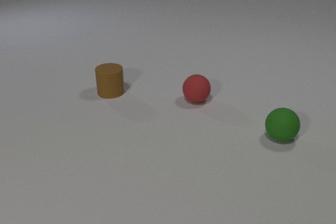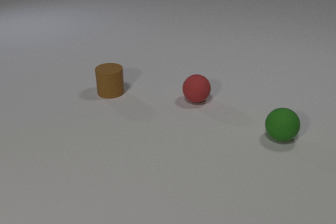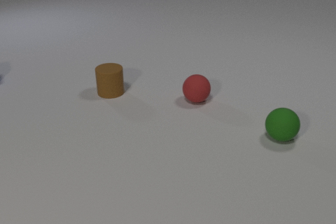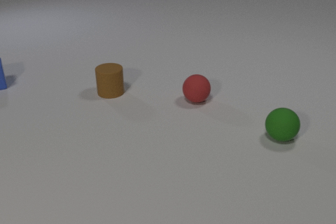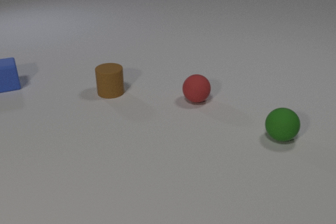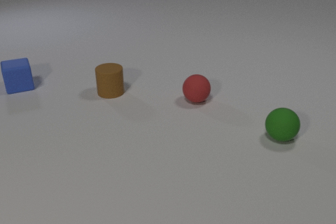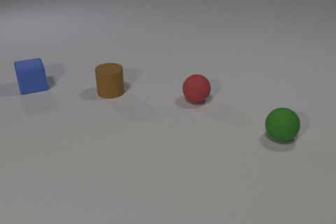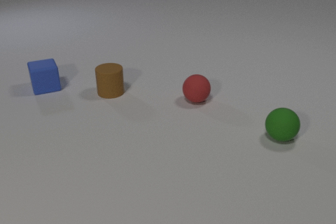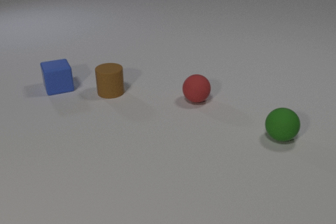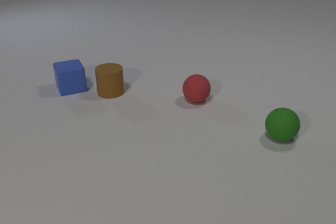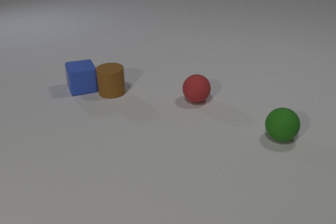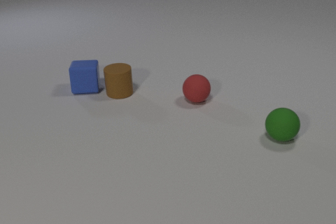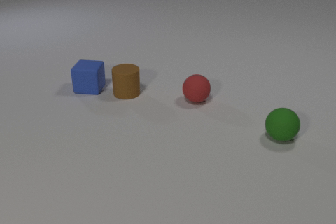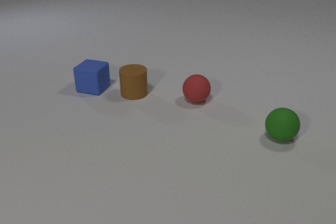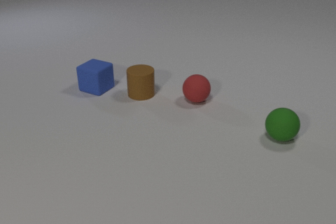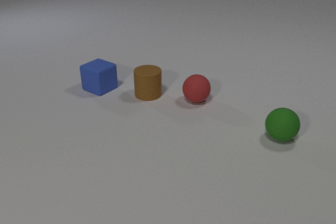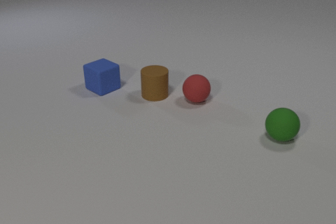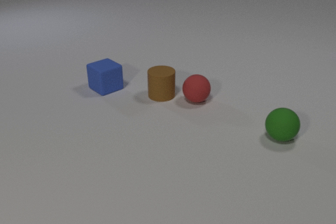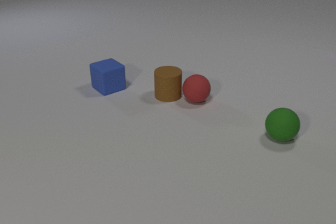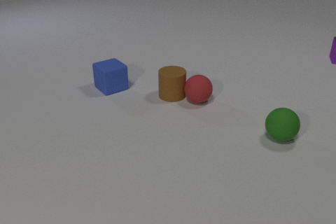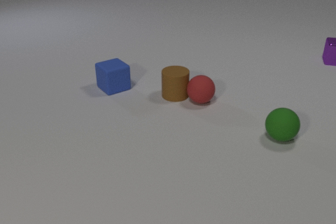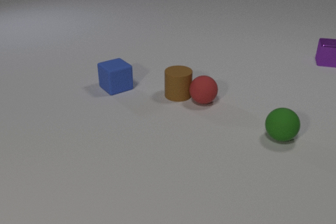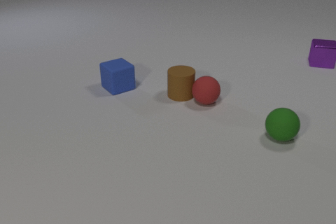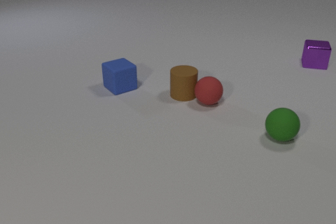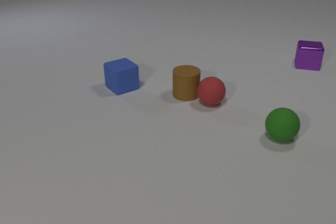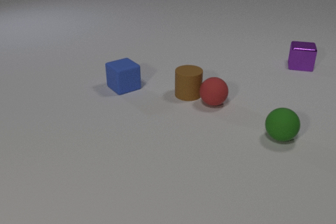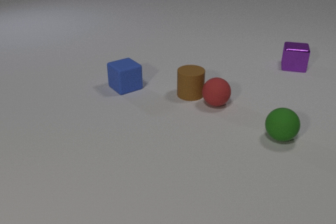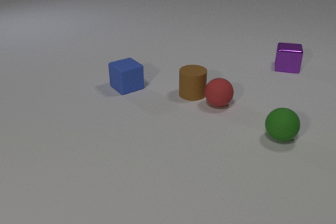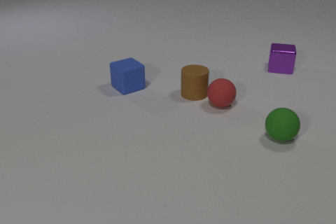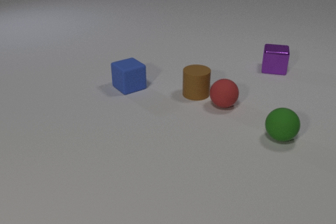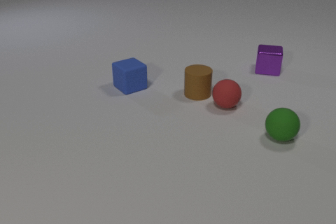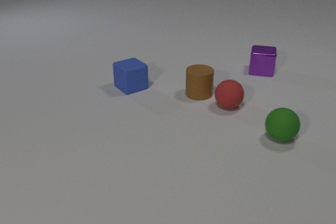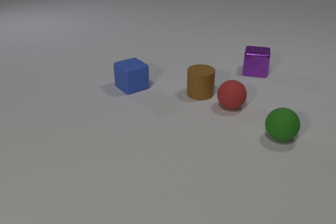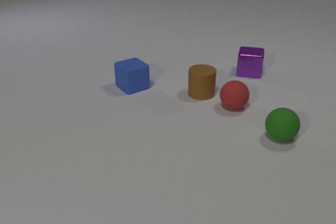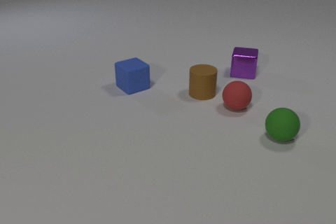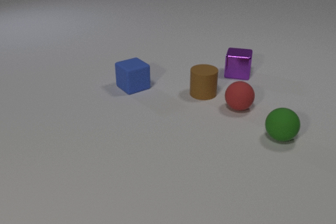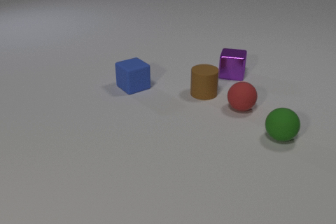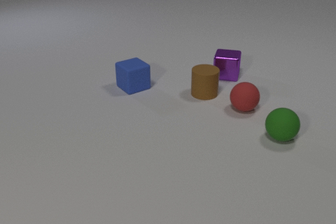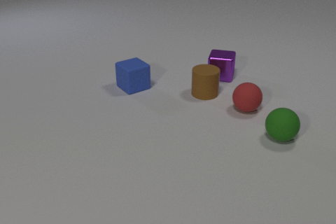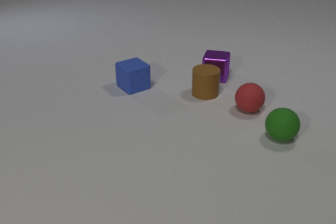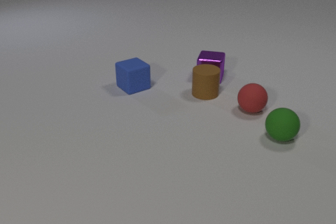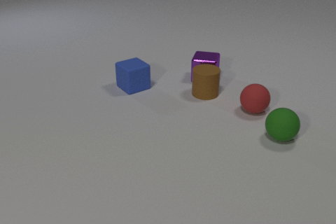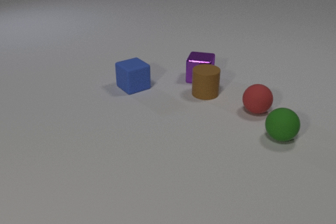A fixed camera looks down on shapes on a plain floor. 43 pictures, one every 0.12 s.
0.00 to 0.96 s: The blue rubber cube comes in at the left edge, slides to the right and toward the camera.
0.96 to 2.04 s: The blue rubber cube slides to the right, spins so that its near face slides to the left, clockwise seen from above. The brown rubber cylinder slides to the right. The blue rubber cube and the brown rubber cylinder collide.
2.04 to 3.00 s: The blue rubber cube slides to the right. The brown rubber cylinder slides to the right. The purple metal cube comes in at the right edge, slides to the left and toward the camera. The red rubber sphere rolls to the right. The brown rubber cylinder and the red rubber sphere collide.
3.00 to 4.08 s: The blue rubber cube slides to the right. The brown rubber cylinder slides to the right. The purple metal cube slides to the left and toward the camera. The red rubber sphere rolls to the right.
4.08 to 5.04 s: The purple metal cube slides to the left and toward the camera. The red rubber sphere rolls to the right.
Are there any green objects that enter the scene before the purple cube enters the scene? no.
What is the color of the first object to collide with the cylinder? blue.
How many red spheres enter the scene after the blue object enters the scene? 0.
